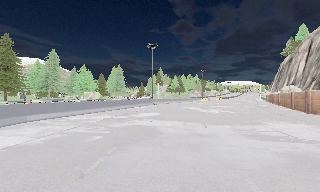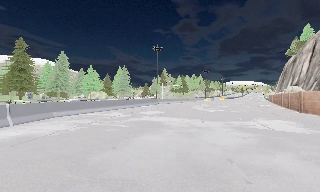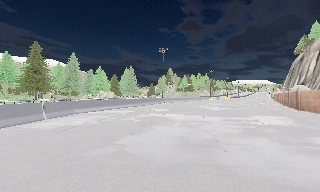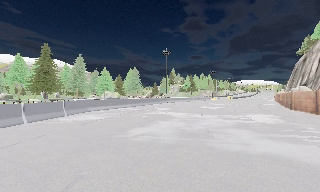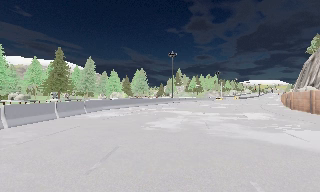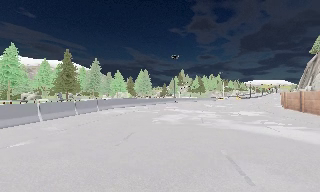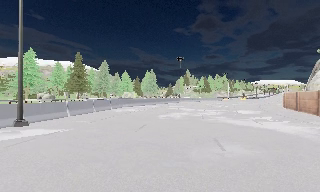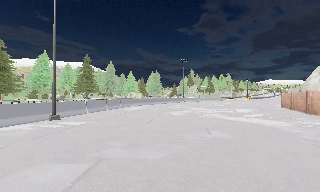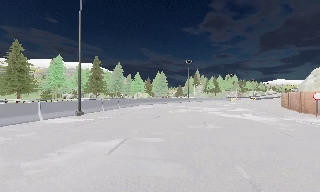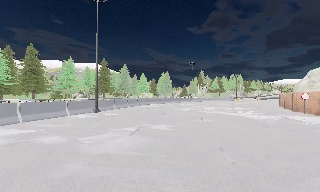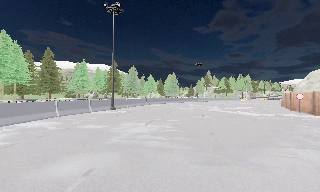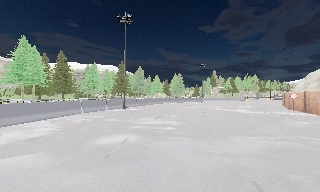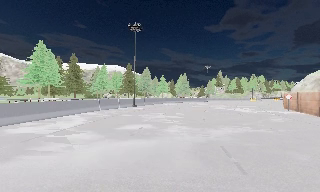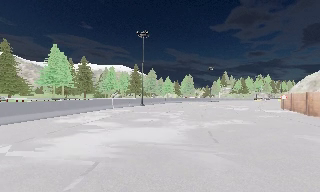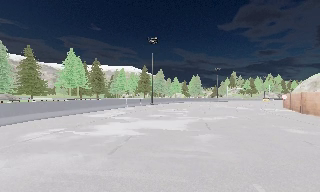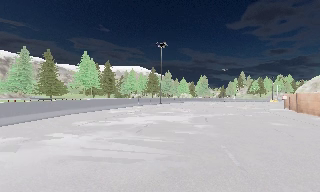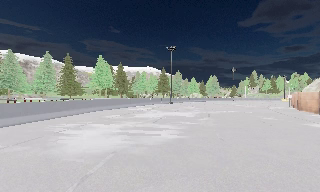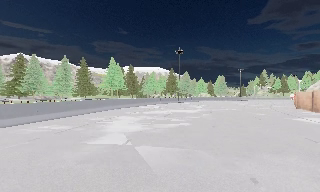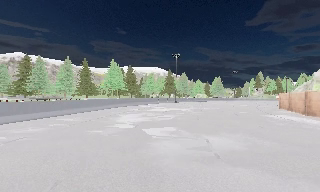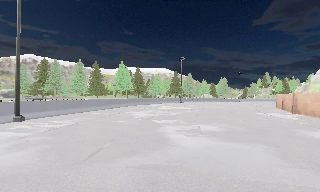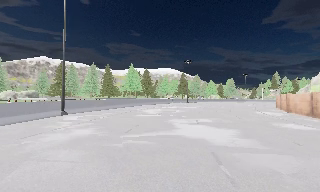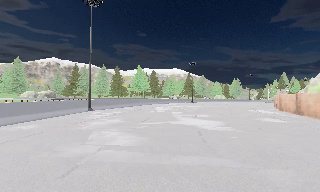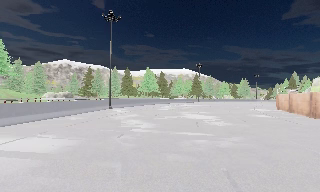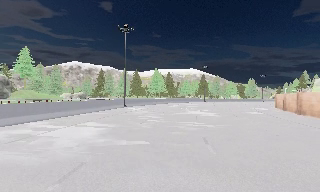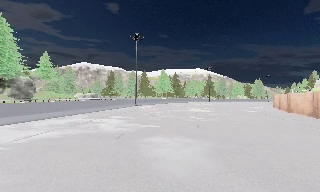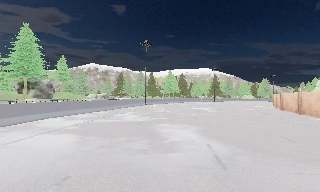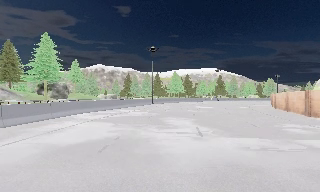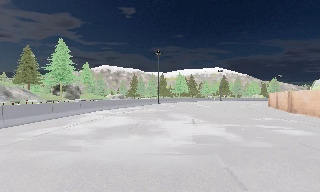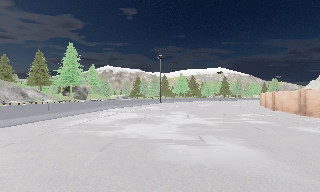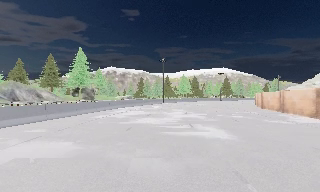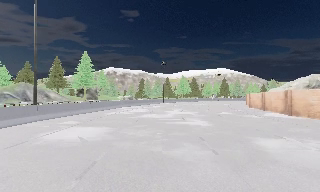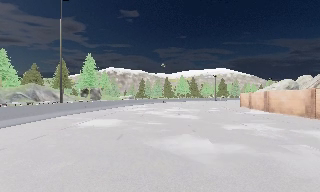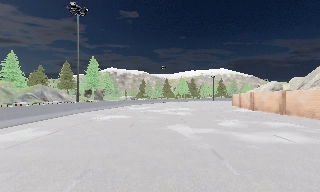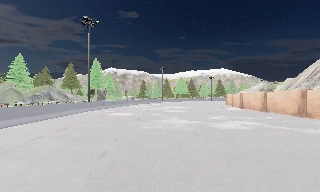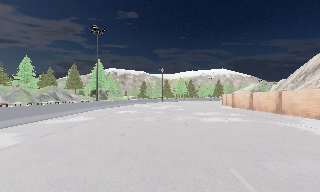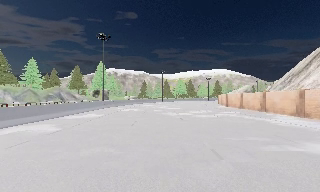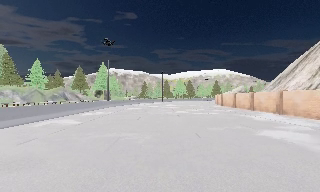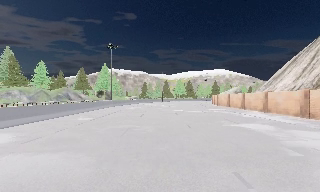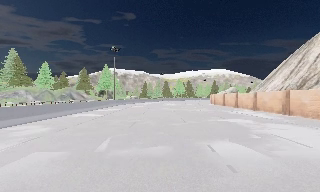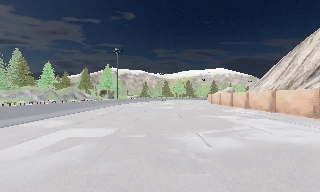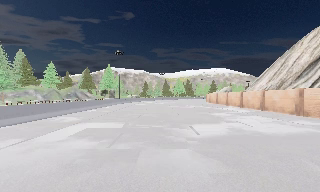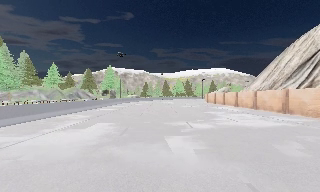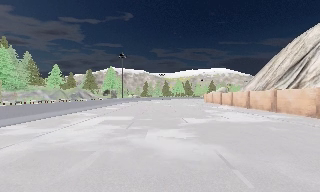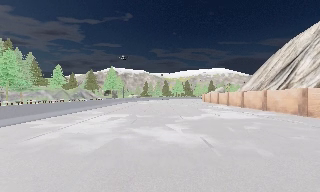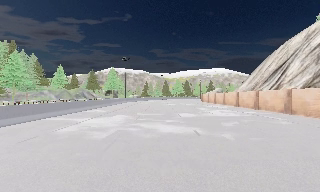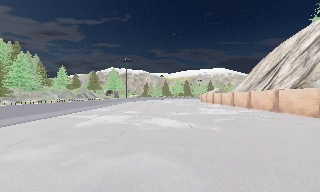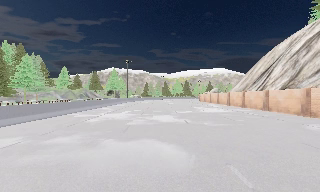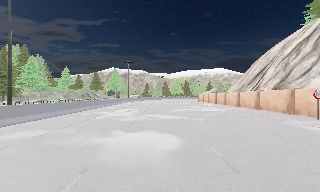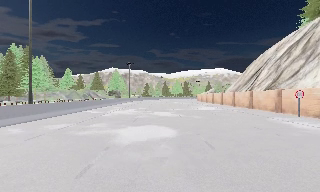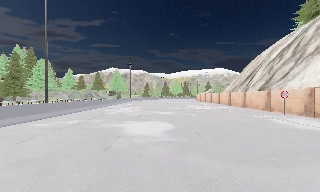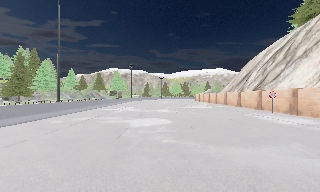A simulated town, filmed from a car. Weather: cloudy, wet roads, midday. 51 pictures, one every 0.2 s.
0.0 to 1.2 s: The camera travels backward, about 11 m, so what stands in front gets smaller.
1.2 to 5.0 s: The camera swings to its left by about 45 degrees, and the scene slides to the right. It travels backward, about 50 m.
5.0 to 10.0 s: The camera travels backward, about 55 m, so what stands in front gets smaller. It loses speed.
The film runs backward here.
